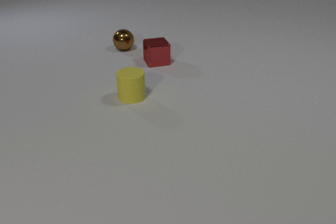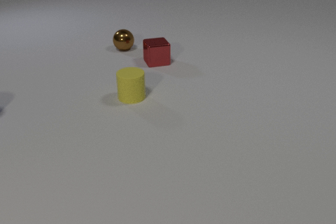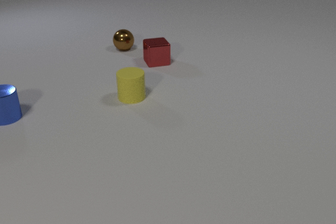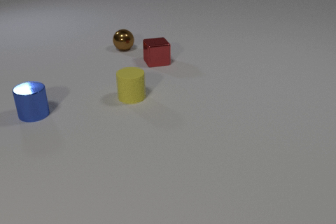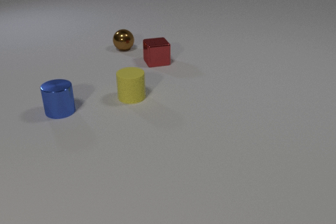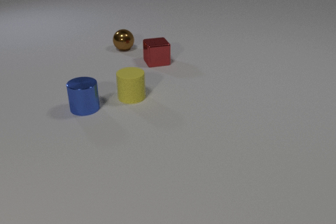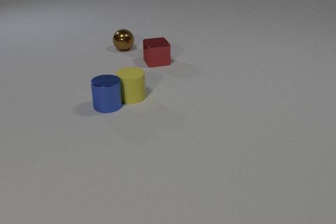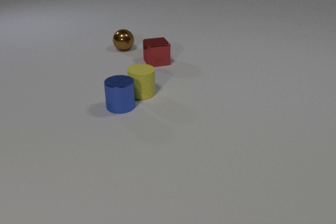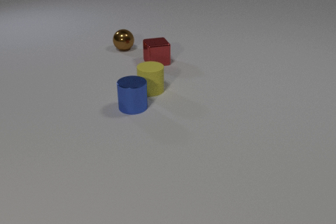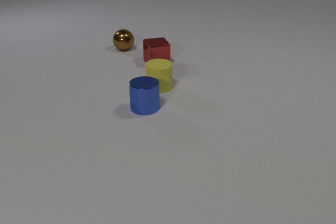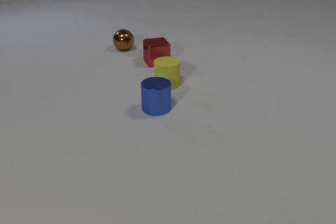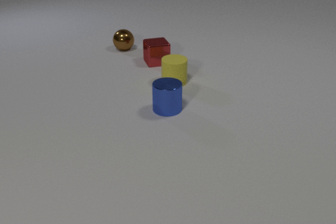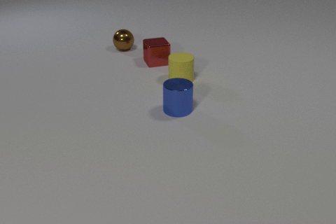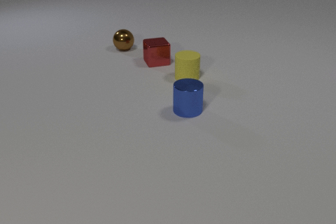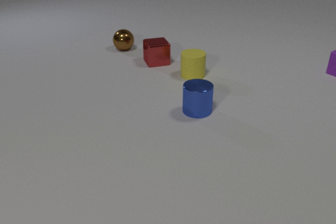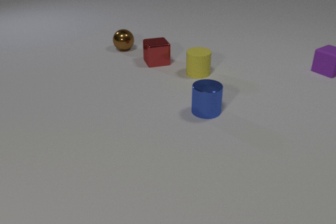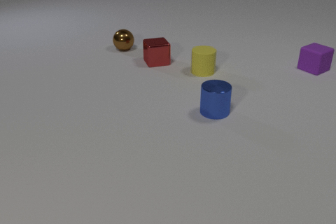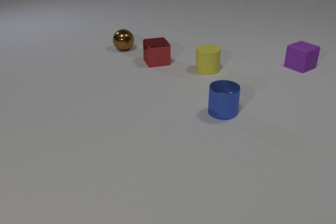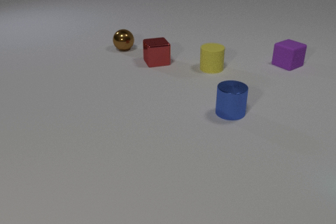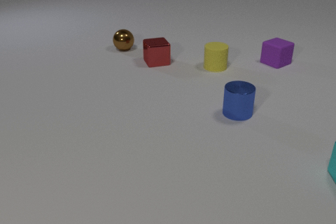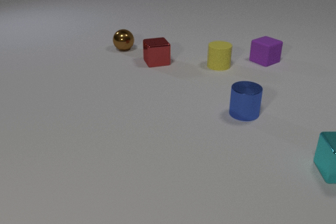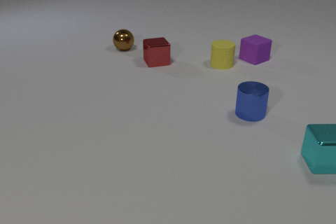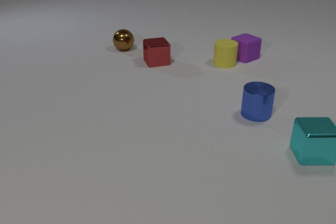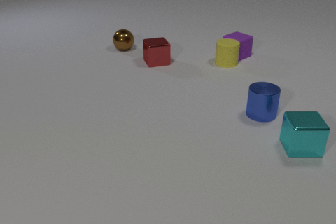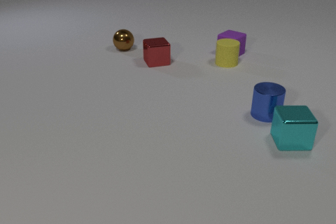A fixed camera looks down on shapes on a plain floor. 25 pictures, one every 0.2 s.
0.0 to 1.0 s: The blue metal cylinder comes in at the left edge, slides to the right.
1.0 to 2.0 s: The blue metal cylinder slides to the right. The yellow rubber cylinder slides to the right and away from the camera. The blue metal cylinder and the yellow rubber cylinder collide.
2.0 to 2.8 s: The blue metal cylinder slides to the right. The yellow rubber cylinder slides to the right and away from the camera. The purple rubber cube comes in at the right edge, slides to the left.
2.8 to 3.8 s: The blue metal cylinder slides to the right. The yellow rubber cylinder slides to the right and away from the camera. The cyan metal cube comes in at the right edge. The purple rubber cube slides to the left.
3.8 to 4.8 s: The blue metal cylinder slides to the right. The yellow rubber cylinder slides away from the camera and to the right. The cyan metal cube slides to the left and away from the camera. The purple rubber cube slides to the left. The yellow rubber cylinder and the purple rubber cube collide.
What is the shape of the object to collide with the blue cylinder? cylinder.
What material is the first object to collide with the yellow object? metal.
How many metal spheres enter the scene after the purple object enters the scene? 0.
